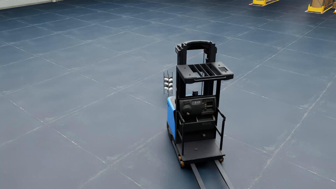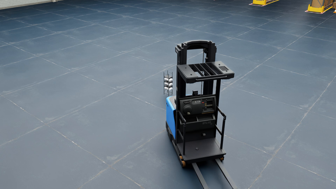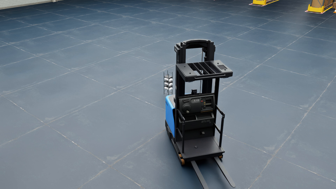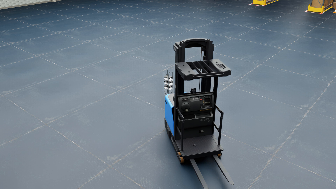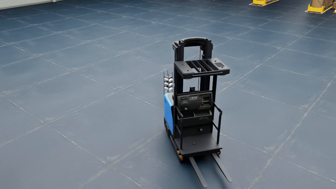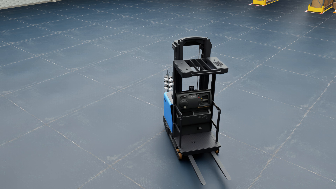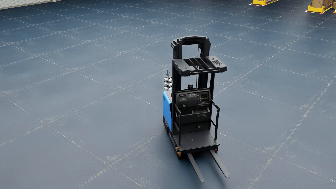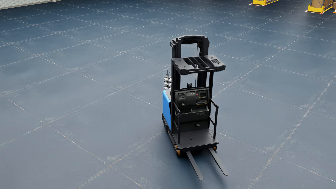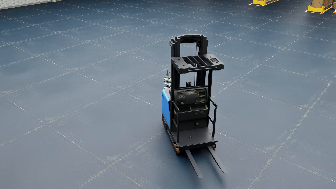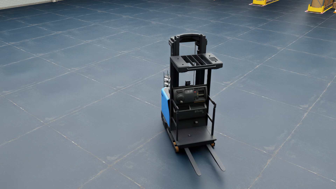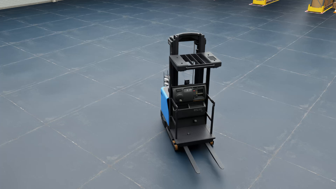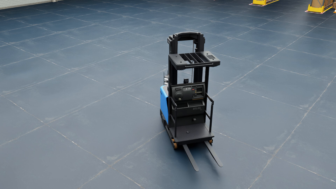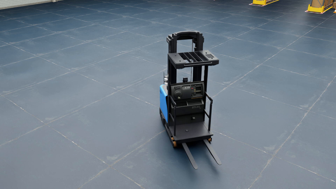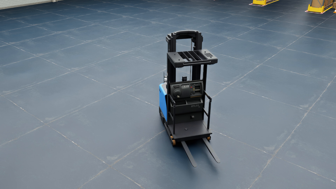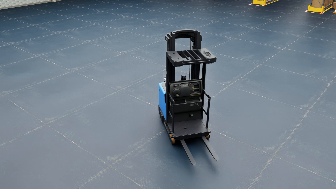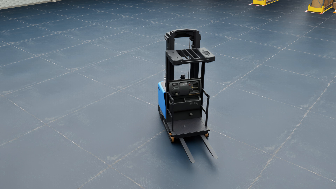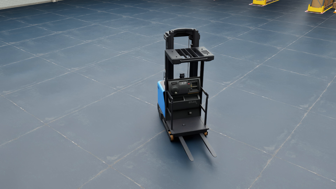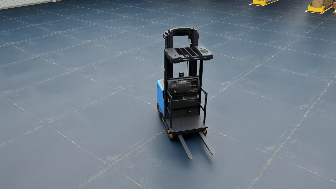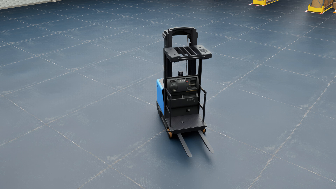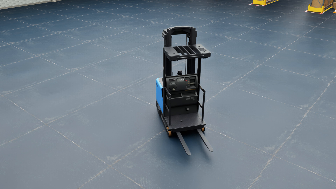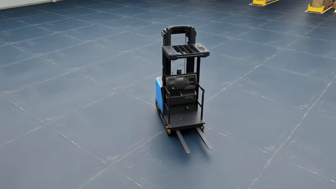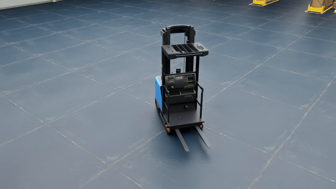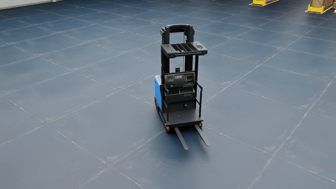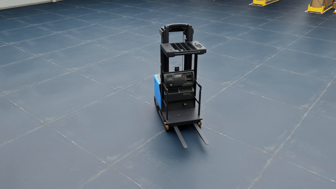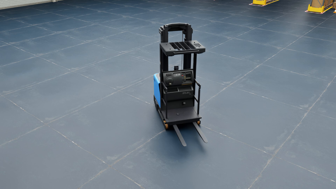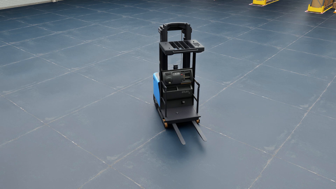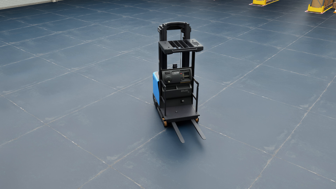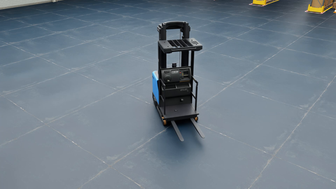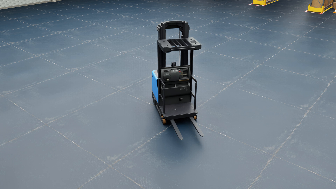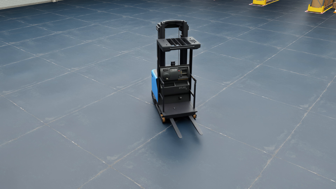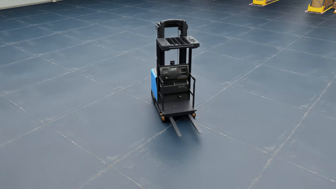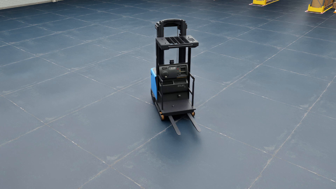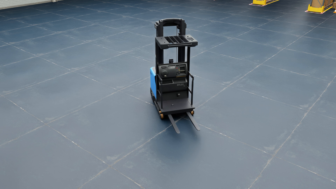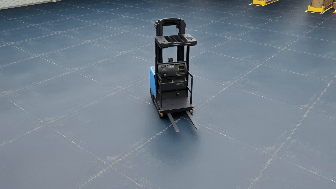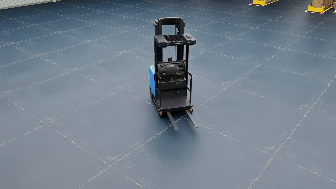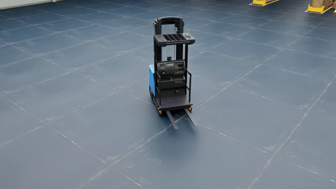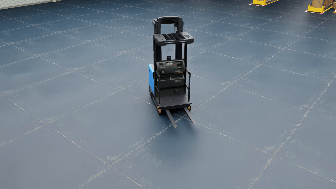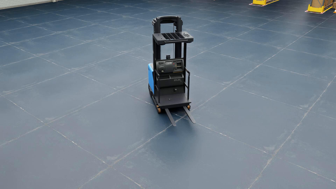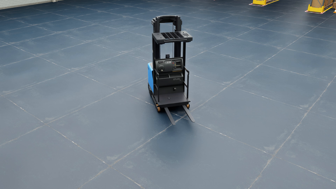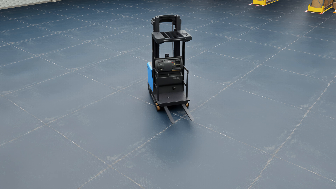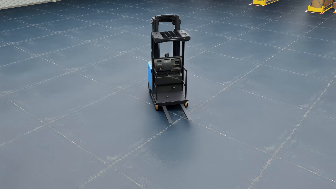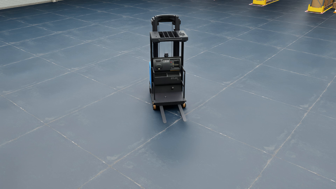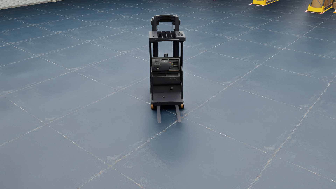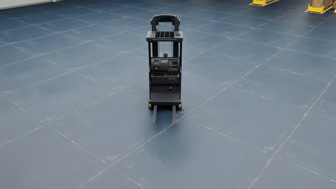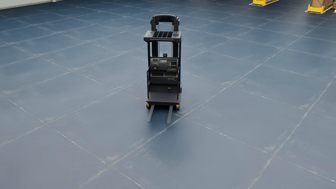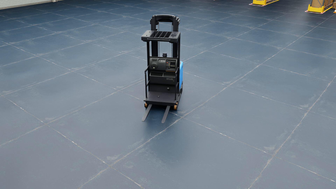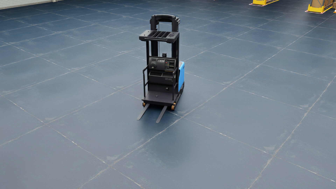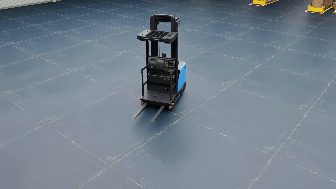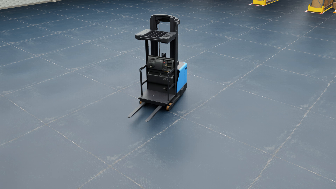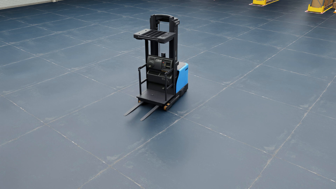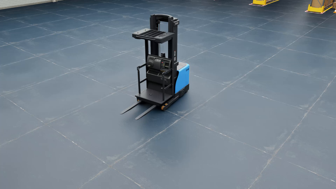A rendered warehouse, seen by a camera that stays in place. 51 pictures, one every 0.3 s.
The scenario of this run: A forklift runs into an object in its way.
